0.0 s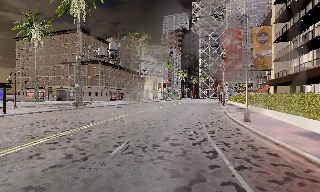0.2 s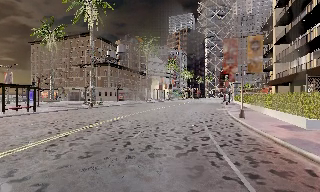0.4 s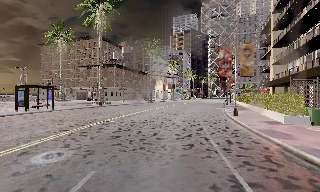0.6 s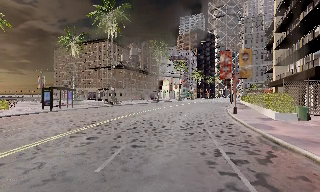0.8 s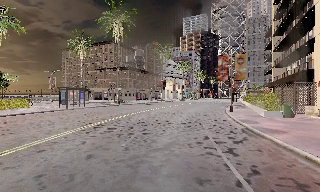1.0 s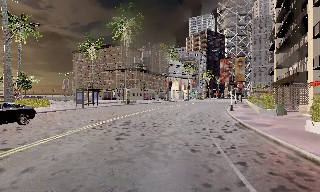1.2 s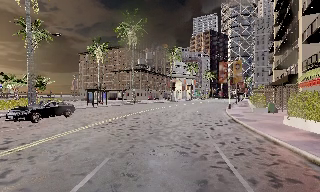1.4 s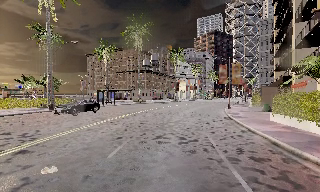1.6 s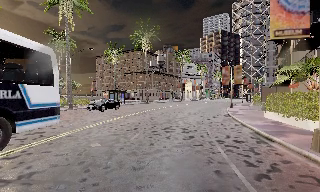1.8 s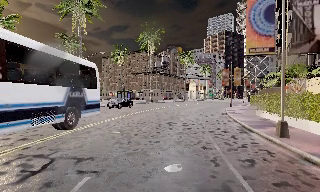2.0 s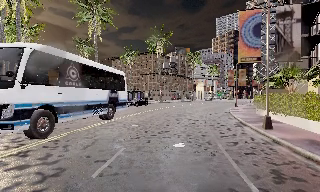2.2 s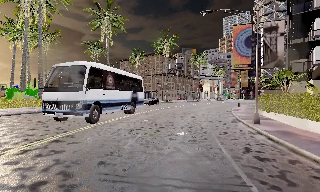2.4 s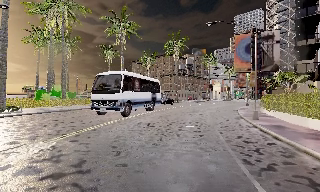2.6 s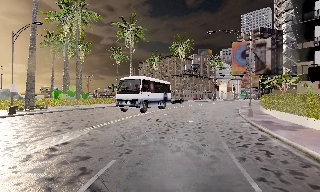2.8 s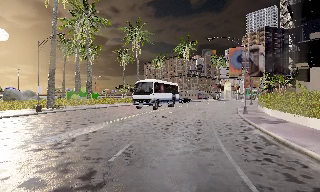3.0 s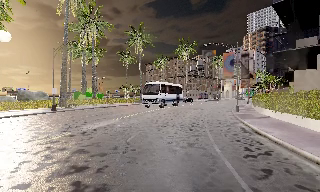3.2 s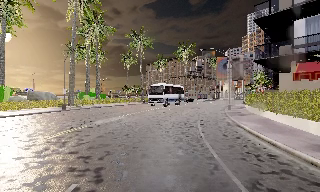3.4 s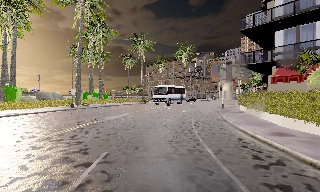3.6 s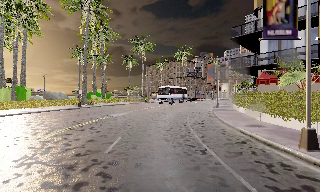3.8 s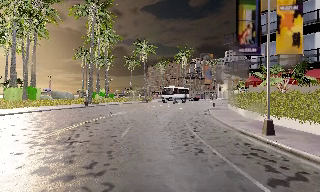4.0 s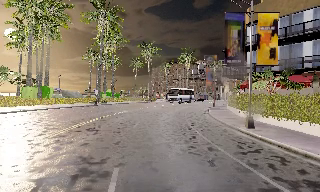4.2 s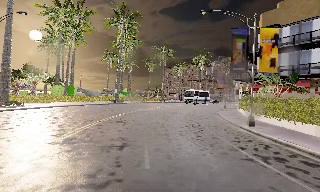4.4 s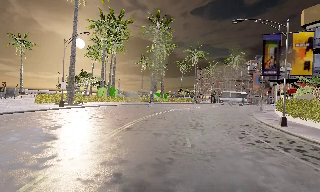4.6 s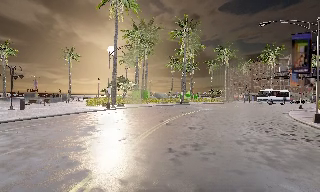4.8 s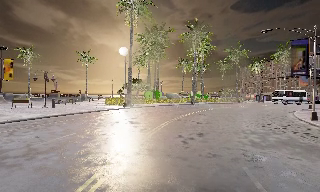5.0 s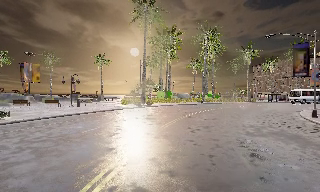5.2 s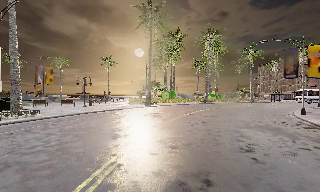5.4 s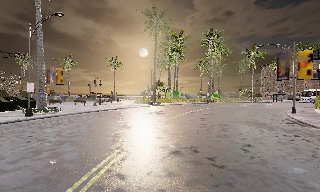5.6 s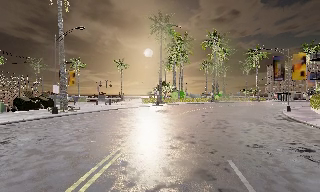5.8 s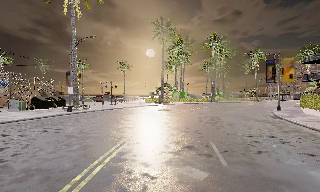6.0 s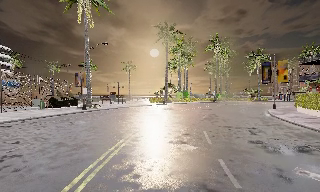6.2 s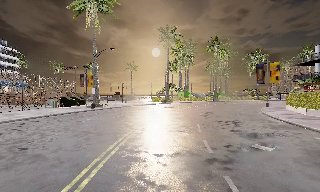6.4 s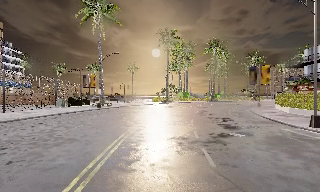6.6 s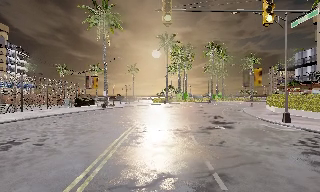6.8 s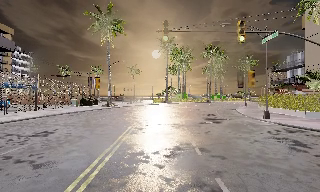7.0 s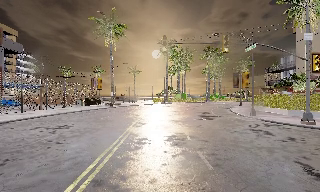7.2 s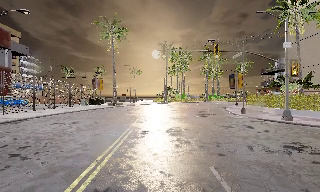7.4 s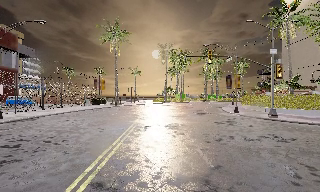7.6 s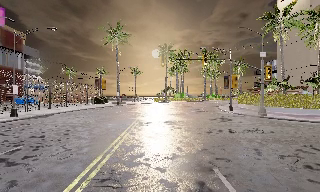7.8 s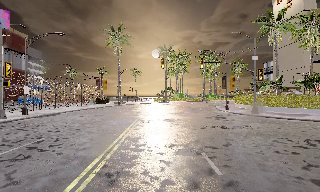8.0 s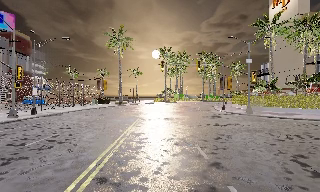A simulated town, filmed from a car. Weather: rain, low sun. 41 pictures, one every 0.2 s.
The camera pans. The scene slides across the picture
to the right.
The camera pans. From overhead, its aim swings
counterclockwise.
0.0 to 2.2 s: The scene slides to the right, as the camera pans about 20 degrees to its left. It travels backward, about 20 m, so what stands in front gets smaller.
2.2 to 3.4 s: The camera travels backward, about 12 m, so what stands in front gets smaller.
3.4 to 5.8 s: The camera swings to its left by about 40 degrees, and the scene slides to the right. It travels backward, about 25 m.
5.8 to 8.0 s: The camera travels backward, about 19 m, so what stands in front gets smaller. It loses speed.
The film runs backward here.
